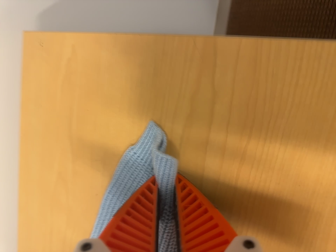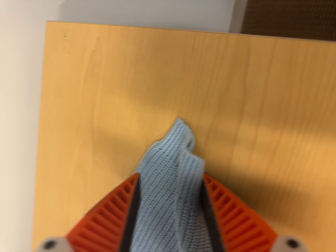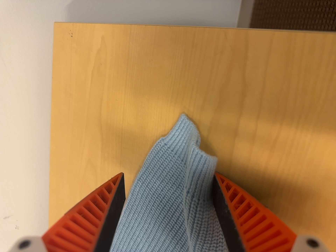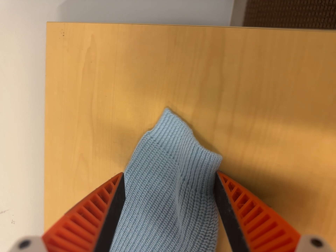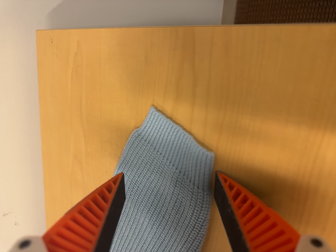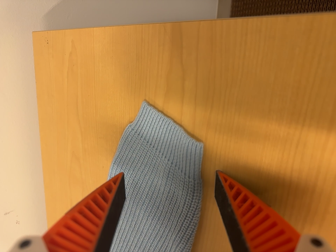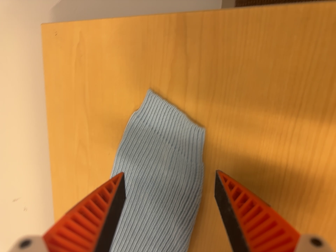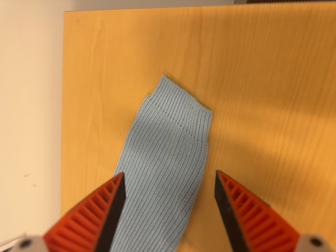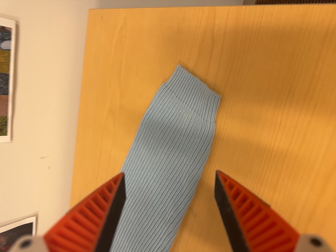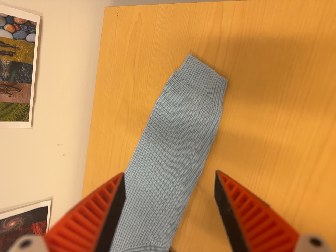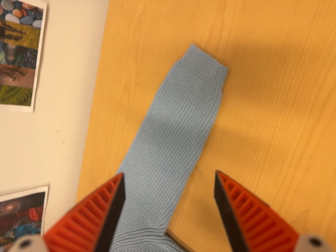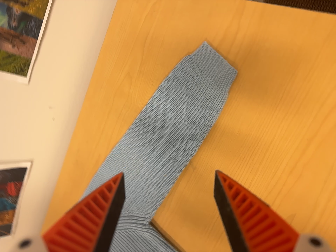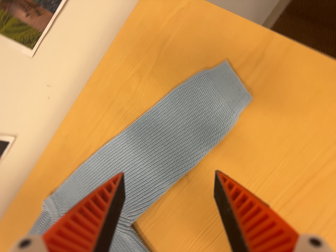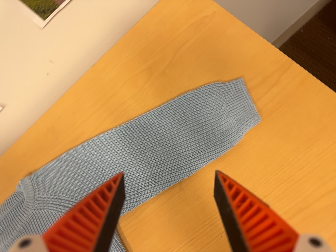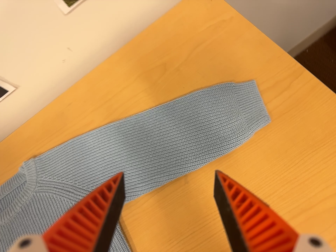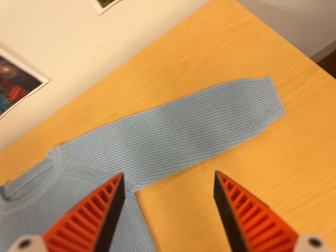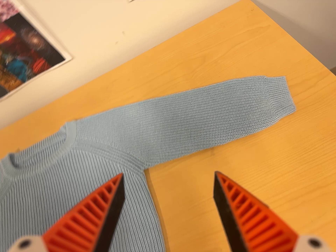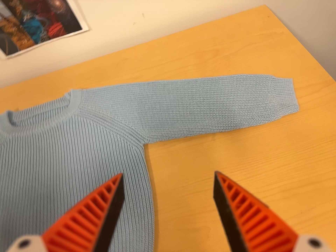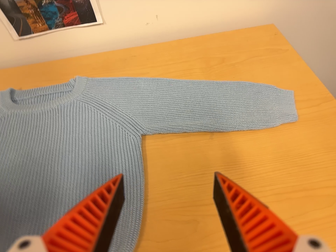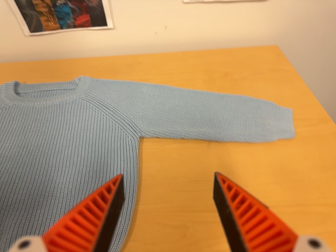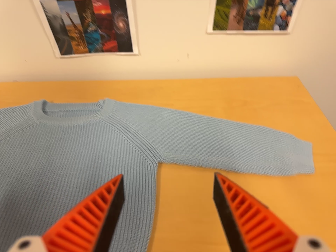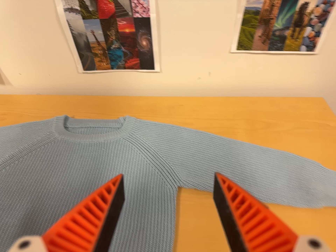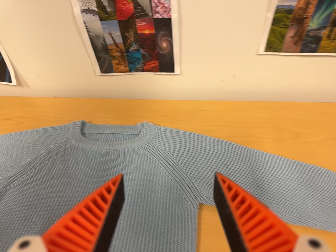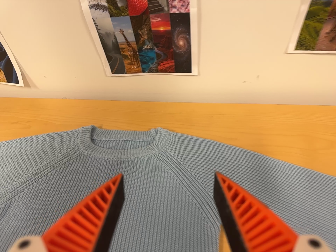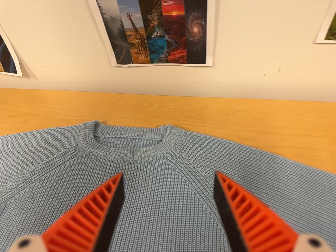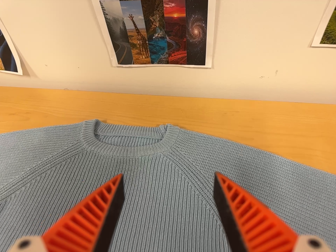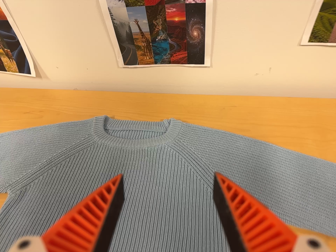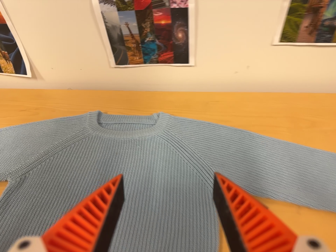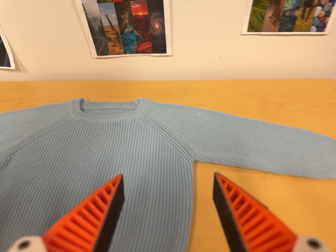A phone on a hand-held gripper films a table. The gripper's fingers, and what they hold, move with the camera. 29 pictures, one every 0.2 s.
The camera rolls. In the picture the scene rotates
clockwise.
0.0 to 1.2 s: The camera travels backward, about 6 cm, so what stands in front gets smaller.
1.2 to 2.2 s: The camera travels backward, toward the bottom of its view and to its left, about 20 cm, so what stands in front gets smaller. It rolls about its line of sight by about 20 degrees, and the scene rotates clockwise.
2.2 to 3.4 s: The camera pans to its right by about 10 degrees. It travels to its left and toward the bottom of its view, about 26 cm. Its aim tips toward the top of its view by about 10 degrees. It rolls about its line of sight by about 50 degrees, and the scene rotates clockwise.
3.4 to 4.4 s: The camera travels to its left, about 6 cm, so close, fixed things drift to the right. Its aim tips toward the top of its view by about 10 degrees, and the scene shifts downward. It rolls about its line of sight by about 20 degrees, and the scene rotates clockwise.
4.4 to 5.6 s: The camera travels toward the bottom of its view, about 9 cm, so close, fixed things drift upward.
The film runs backward here.
